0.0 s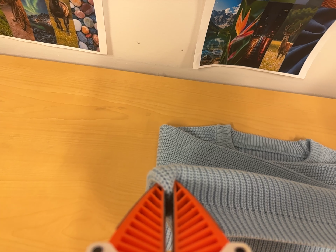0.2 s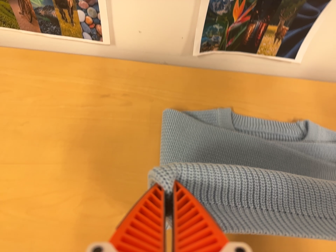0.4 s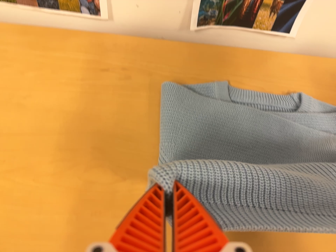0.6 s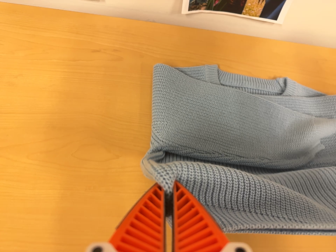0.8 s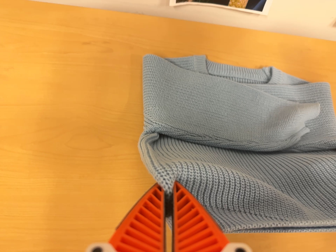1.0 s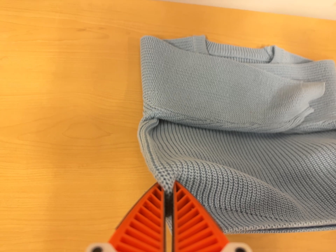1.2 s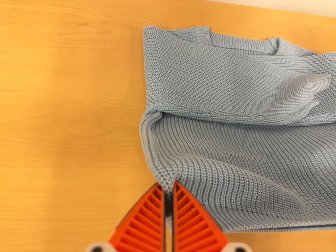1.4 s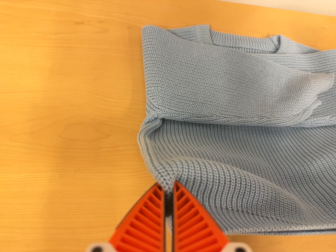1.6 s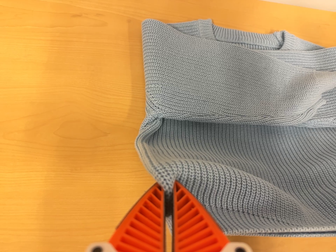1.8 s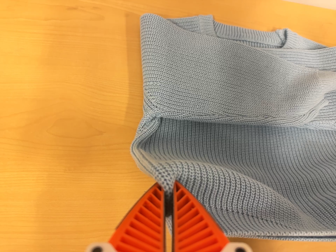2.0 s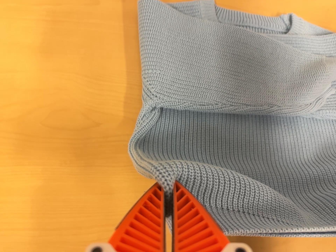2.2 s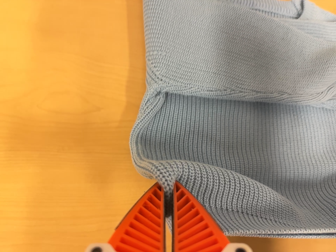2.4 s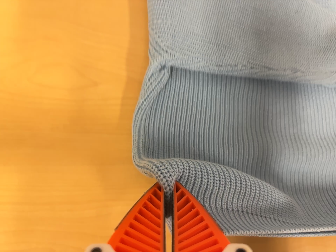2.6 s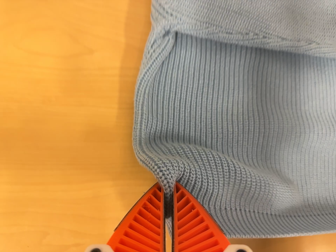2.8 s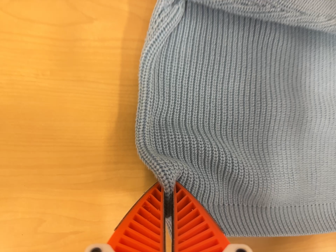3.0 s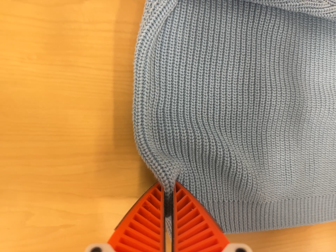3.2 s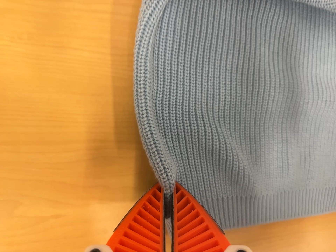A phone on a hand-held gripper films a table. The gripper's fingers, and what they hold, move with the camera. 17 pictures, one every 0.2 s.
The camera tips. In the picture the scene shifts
upward.
0.0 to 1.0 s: The camera travels toward the bottom of its view and backward, about 10 cm, so close, fixed things drift upward. Its aim tips toward the bottom of its view by about 10 degrees, and the scene shifts upward.
1.0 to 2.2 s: The camera travels forward, about 9 cm, so what stands in front looms larger.
2.2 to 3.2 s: The camera travels forward and to its left, about 10 cm, so what stands in front looms larger. Its aim tips toward the bottom of its view by about 15 degrees, and the scene shifts upward.
The film runs backward here.
